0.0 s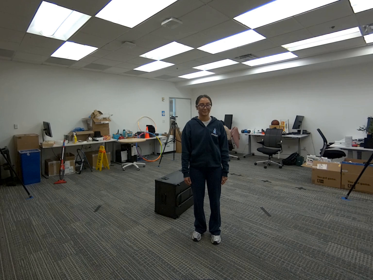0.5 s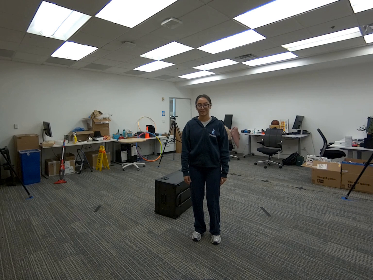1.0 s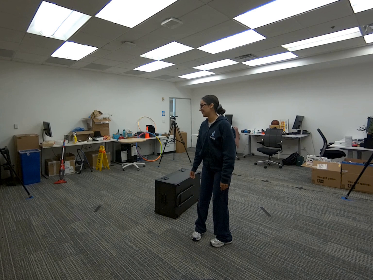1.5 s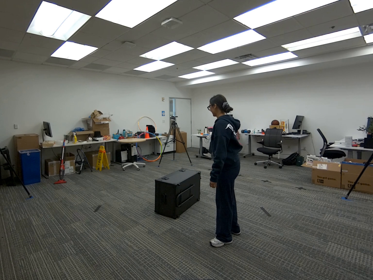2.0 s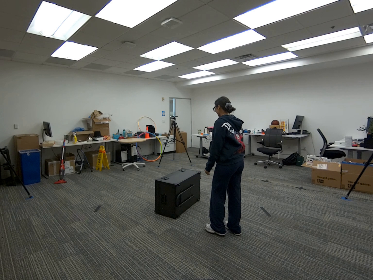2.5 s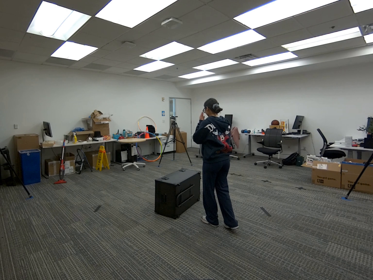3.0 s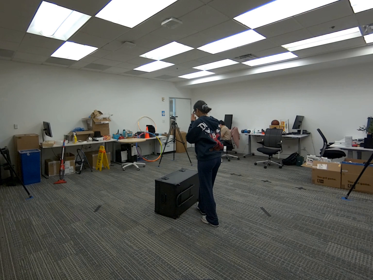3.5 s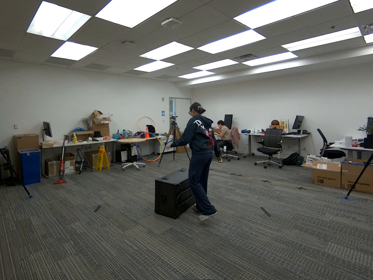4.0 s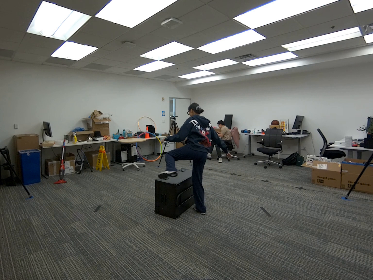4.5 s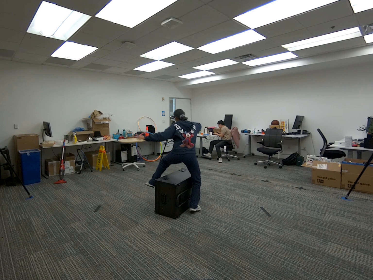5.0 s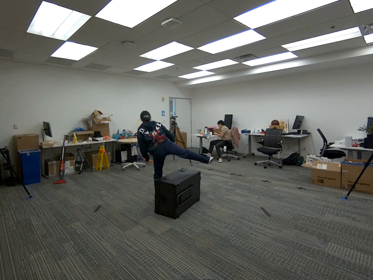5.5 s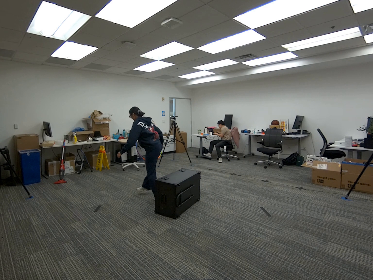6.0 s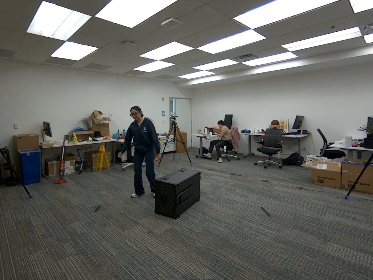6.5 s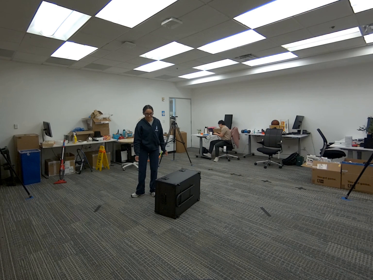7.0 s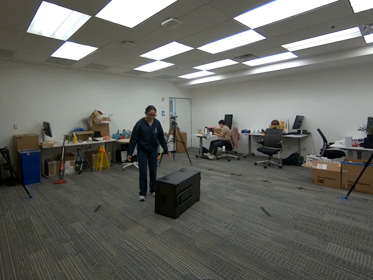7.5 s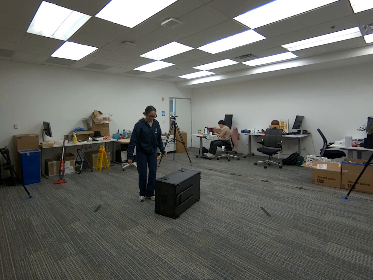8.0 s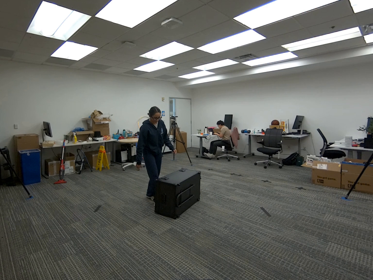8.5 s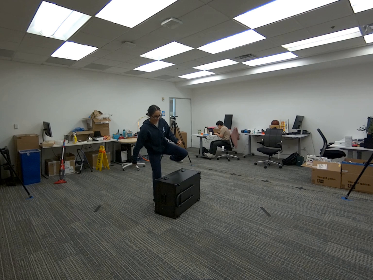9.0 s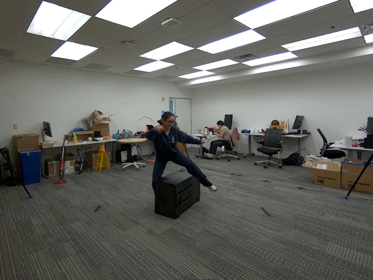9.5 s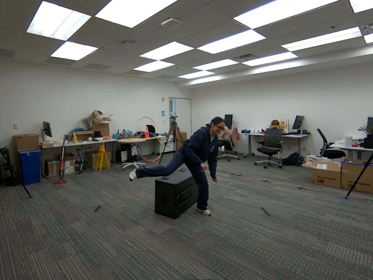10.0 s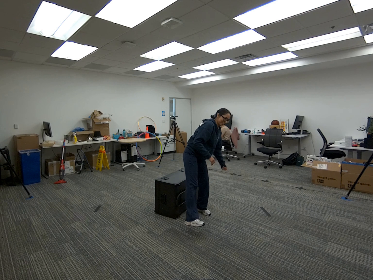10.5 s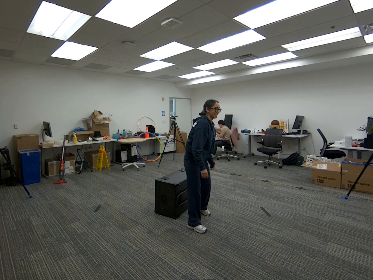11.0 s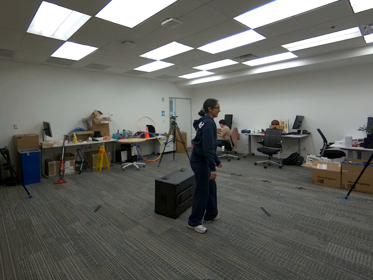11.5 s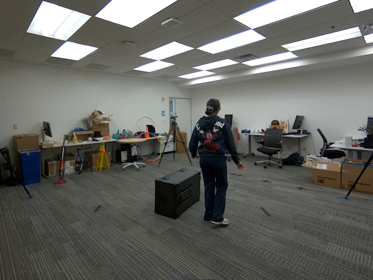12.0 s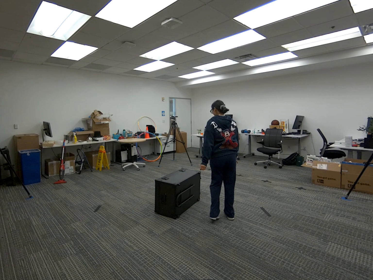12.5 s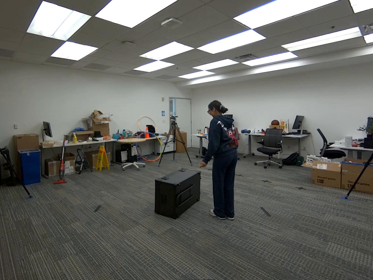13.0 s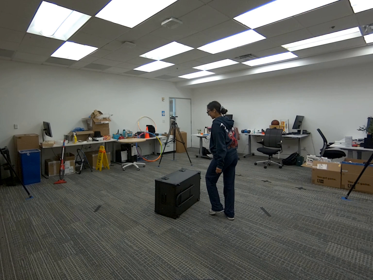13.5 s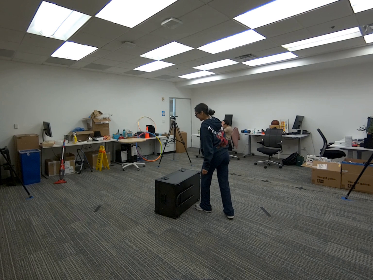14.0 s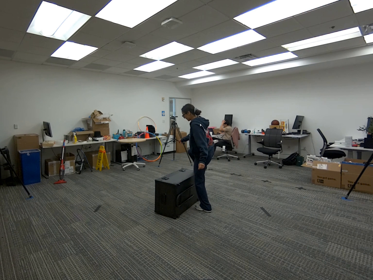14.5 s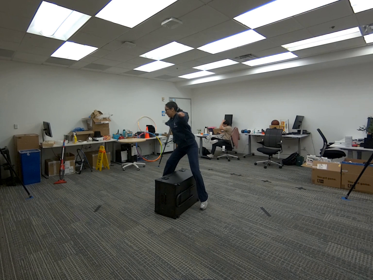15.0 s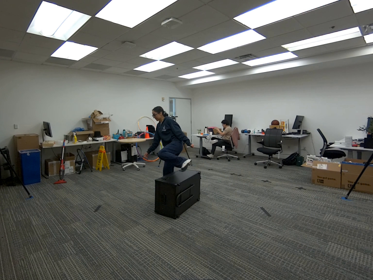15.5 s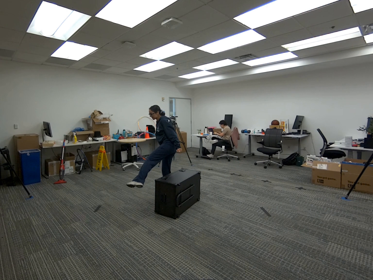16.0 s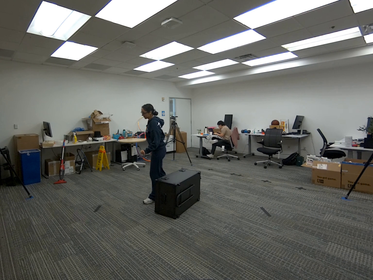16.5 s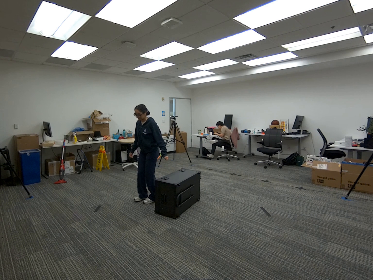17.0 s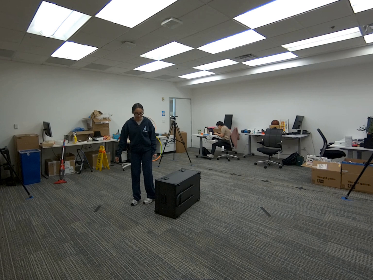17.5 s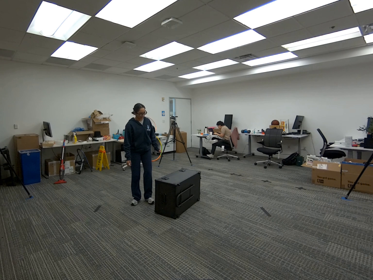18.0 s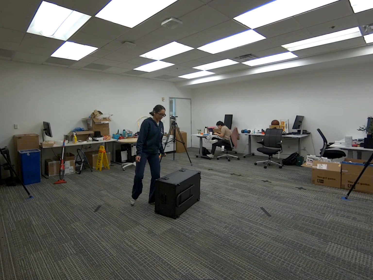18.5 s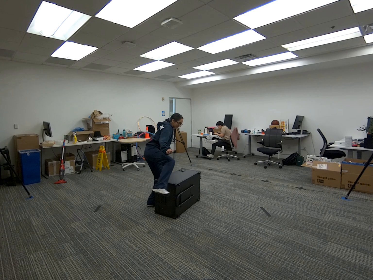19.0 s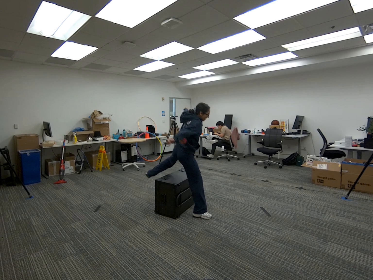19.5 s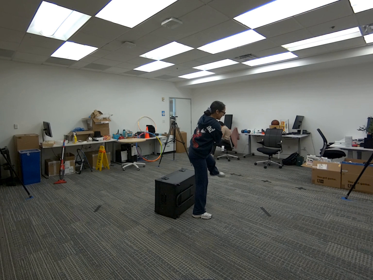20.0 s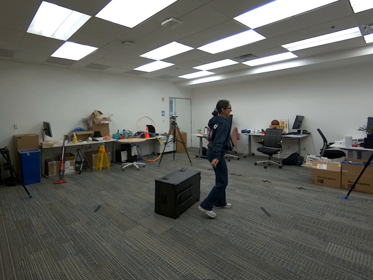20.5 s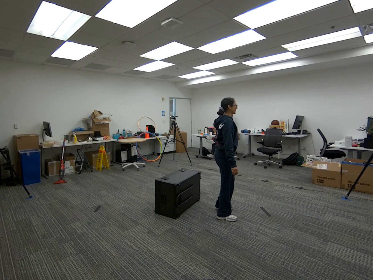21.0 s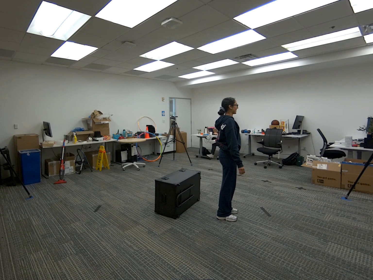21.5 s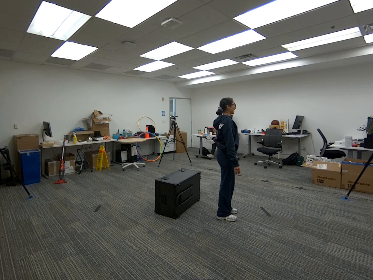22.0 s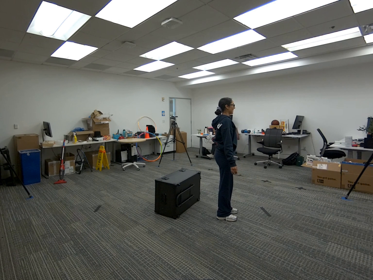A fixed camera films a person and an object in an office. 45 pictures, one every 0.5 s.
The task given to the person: Walk over to the G1 Box and place the box on its side and proceed to jump over the G1 box.
